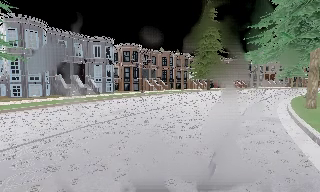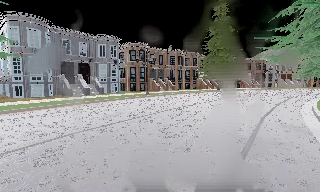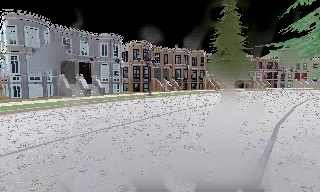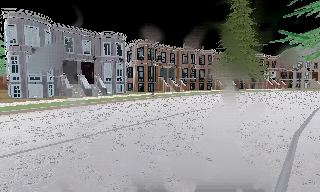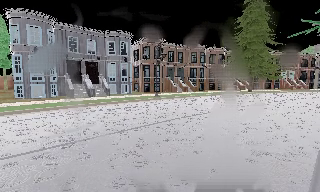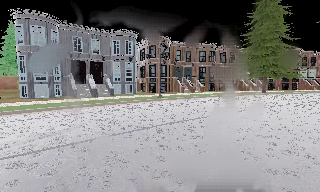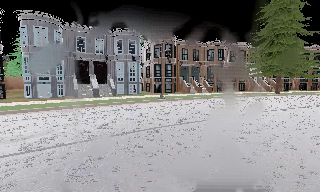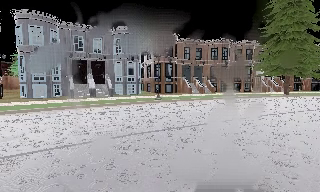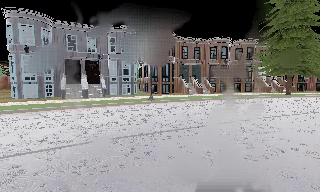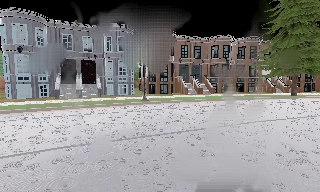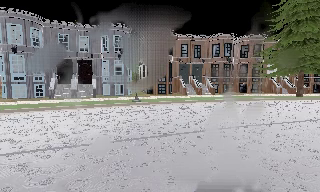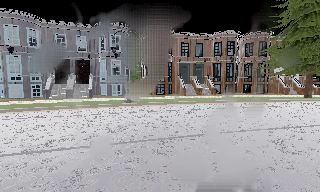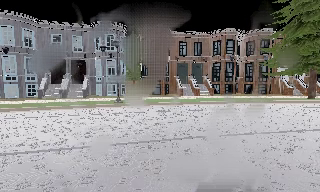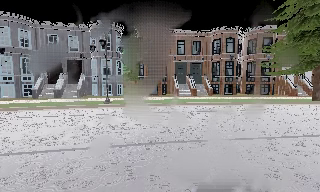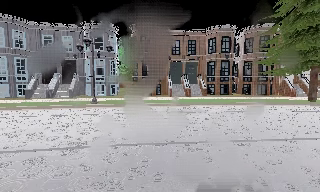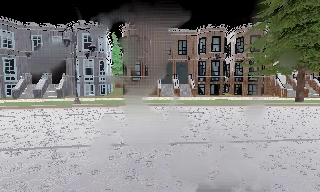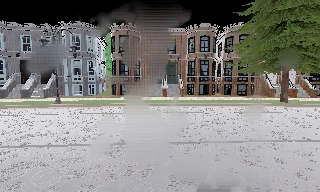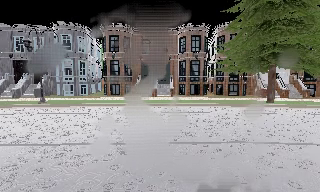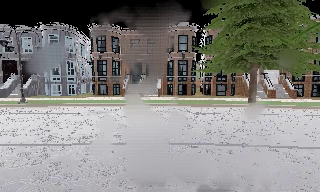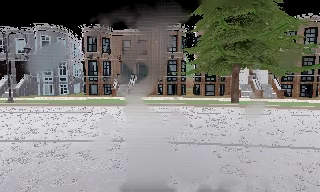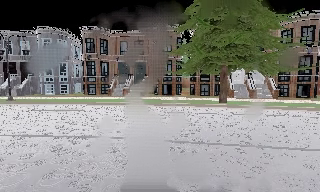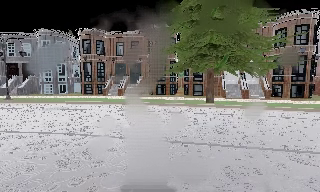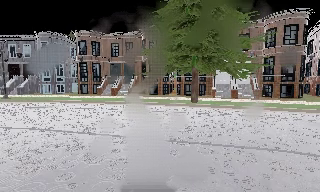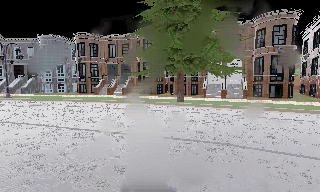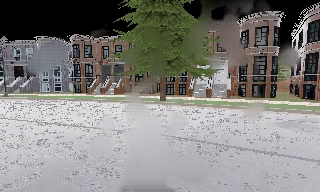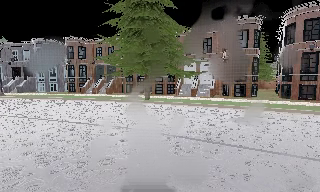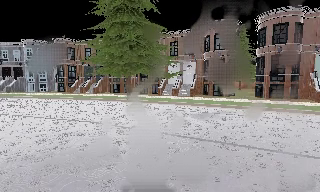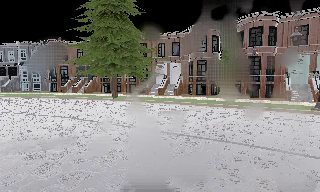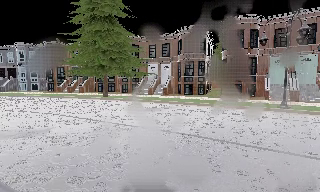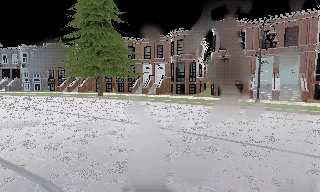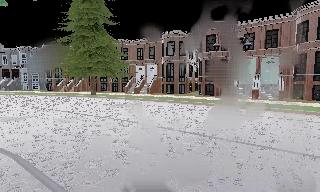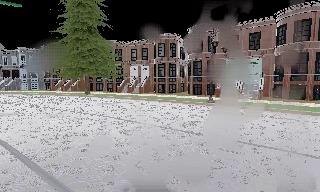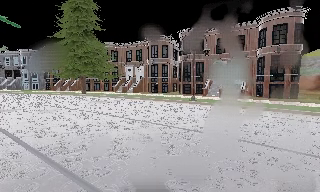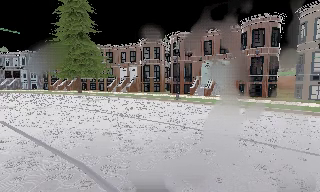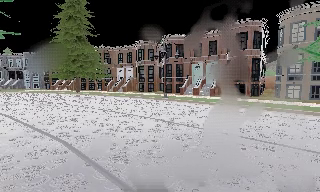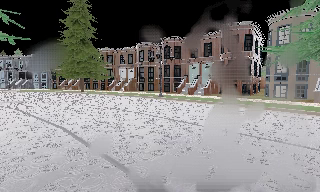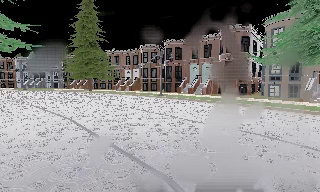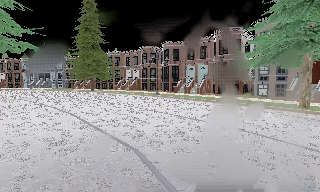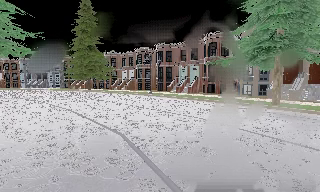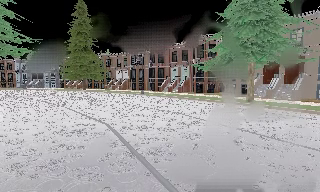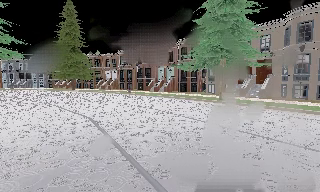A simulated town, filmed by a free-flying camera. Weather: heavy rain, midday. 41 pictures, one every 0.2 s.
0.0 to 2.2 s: The camera pans to its left, which is counterclockwise from overhead, by about 35 degrees. It travels to its right and forward, about 11 m.
2.2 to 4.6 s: The camera pans to its left, which is counterclockwise from overhead, by about 20 degrees. It travels to its right, about 15 m, so close, fixed things drift to the left.
4.6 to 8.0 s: The camera travels to its right and backward, about 25 m, so close, fixed things drift to the left.
The film runs forward here.
